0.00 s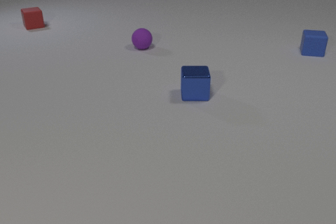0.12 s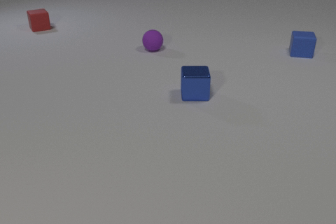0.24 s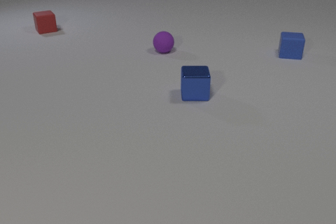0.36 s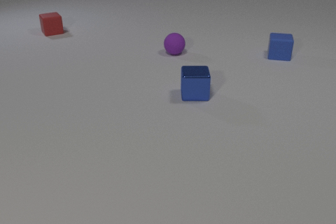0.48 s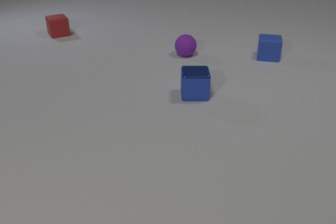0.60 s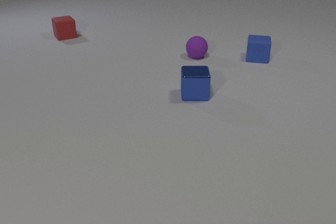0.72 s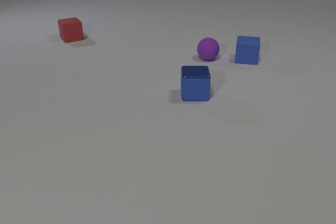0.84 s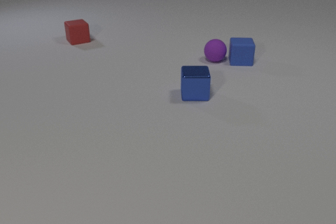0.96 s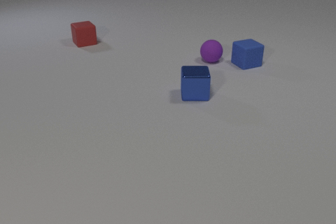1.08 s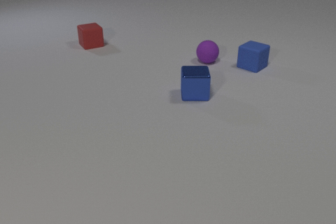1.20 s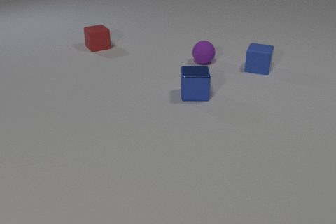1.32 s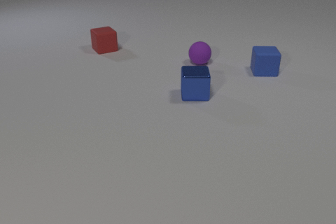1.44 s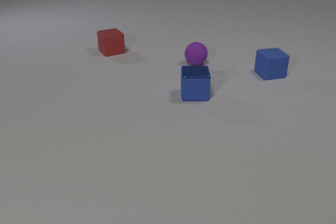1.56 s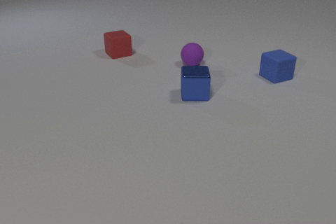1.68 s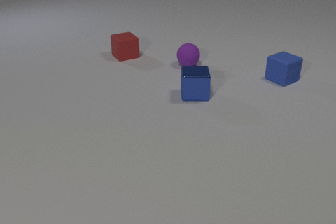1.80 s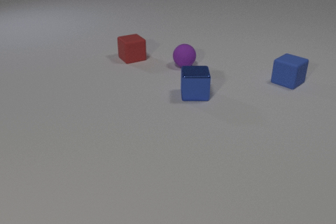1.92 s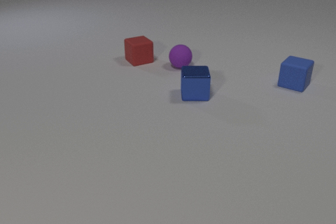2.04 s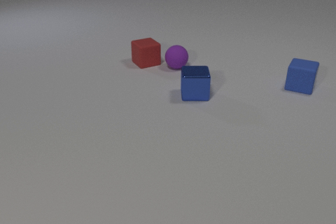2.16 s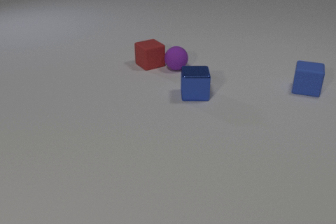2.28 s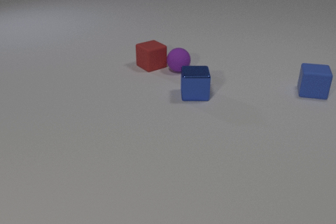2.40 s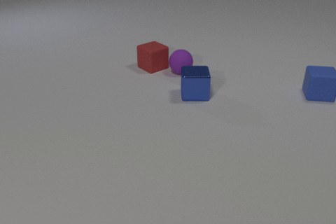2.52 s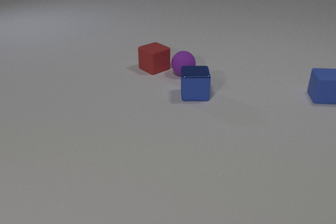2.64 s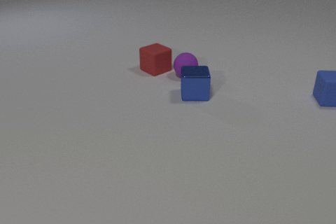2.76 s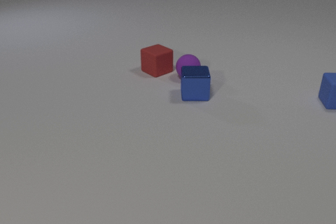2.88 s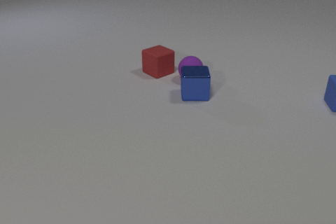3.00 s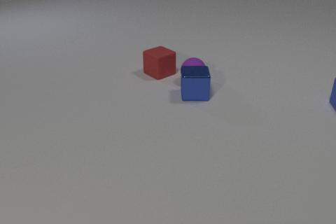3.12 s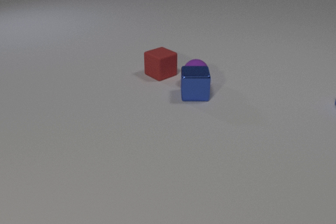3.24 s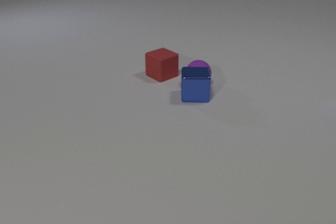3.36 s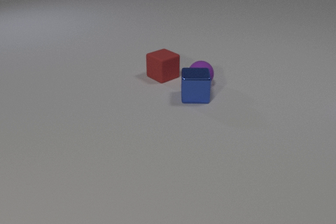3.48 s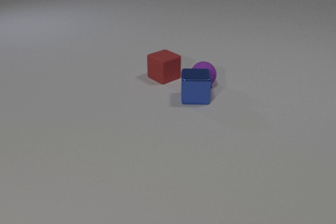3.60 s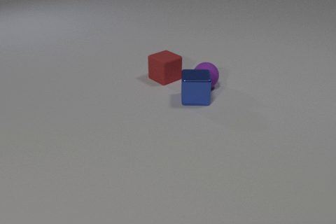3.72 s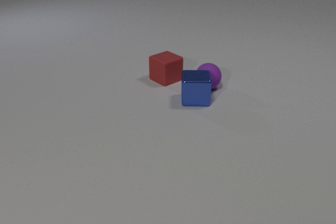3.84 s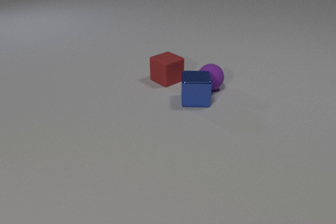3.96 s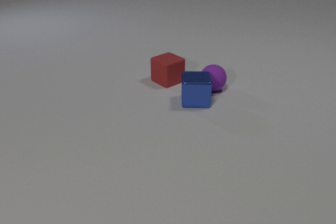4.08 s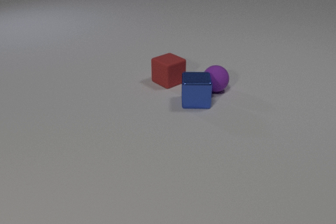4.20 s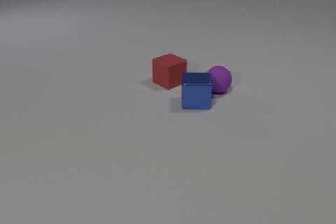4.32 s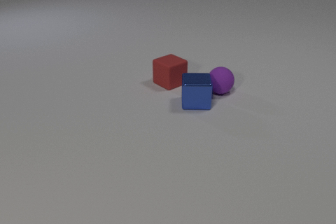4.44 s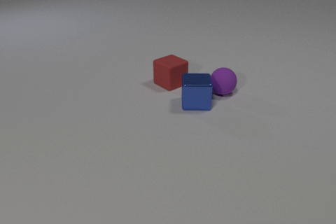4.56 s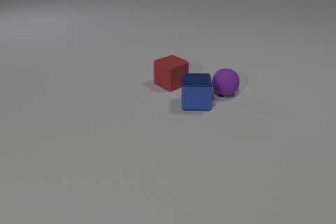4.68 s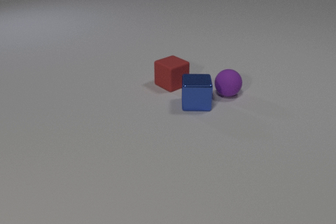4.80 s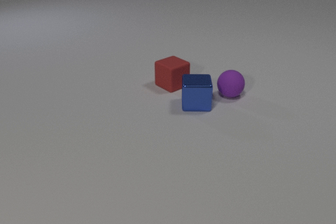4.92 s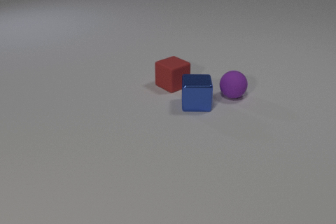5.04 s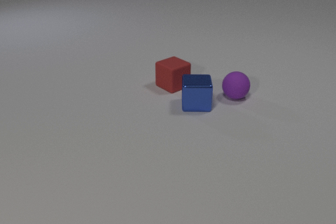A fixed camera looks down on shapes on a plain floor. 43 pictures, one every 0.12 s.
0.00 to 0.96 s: The blue rubber cube slides to the left and toward the camera, spins so that its near face slides to the right, counterclockwise seen from above. The purple rubber sphere rolls to the right and toward the camera. The red rubber cube slides toward the camera and to the right. The blue rubber cube and the purple rubber sphere collide.
0.96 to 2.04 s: The blue rubber cube slides to the right and toward the camera, spins counterclockwise seen from above by about 135 degrees, its near face sliding to the right. The purple rubber sphere rolls to the left and toward the camera. The red rubber cube slides toward the camera and to the right.
2.04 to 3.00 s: The blue rubber cube slides to the right and toward the camera, spins so that its near face slides to the right, counterclockwise seen from above. The purple rubber sphere rolls toward the camera and to the right. The red rubber cube slides toward the camera and to the right. The purple rubber sphere and the red rubber cube collide.
3.00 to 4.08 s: The blue rubber cube leaves at the right edge. The purple rubber sphere rolls to the right and toward the camera. The red rubber cube slides toward the camera and to the right. The blue metal cube slides toward the camera. The purple rubber sphere and the blue metal cube collide.
4.08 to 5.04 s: The purple rubber sphere rolls to the right and toward the camera. The red rubber cube slides toward the camera. The blue metal cube slides toward the camera.
Are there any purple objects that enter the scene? no.
How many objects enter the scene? 0.
How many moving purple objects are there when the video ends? 1.
